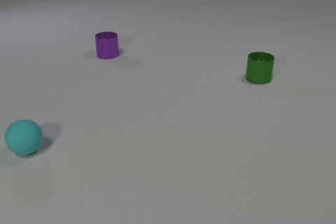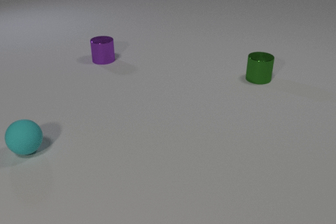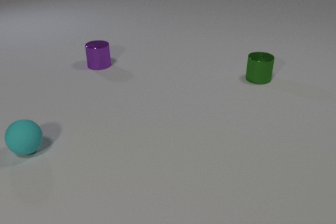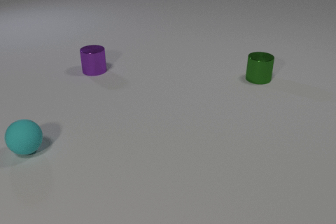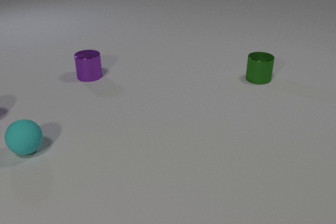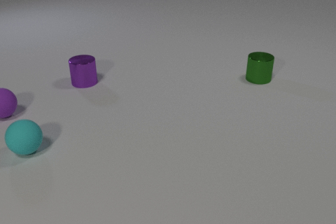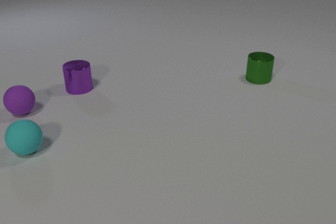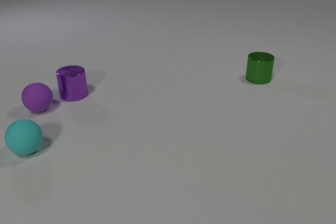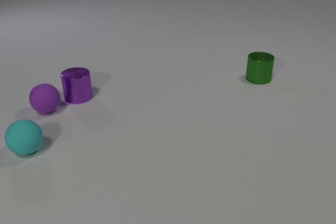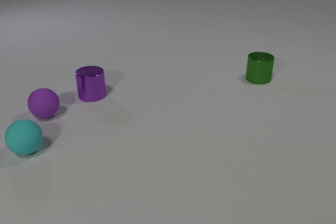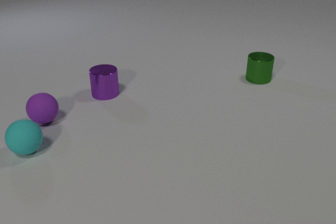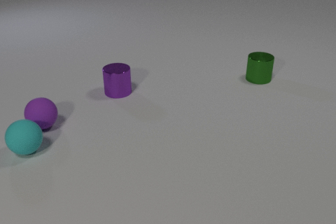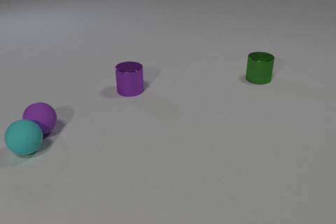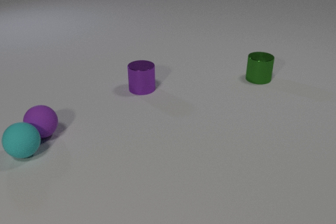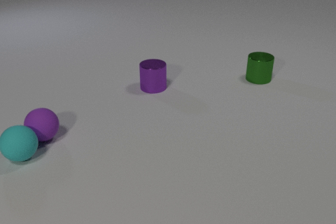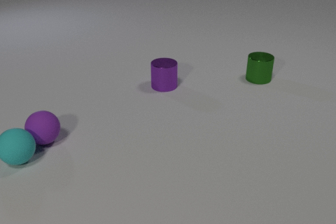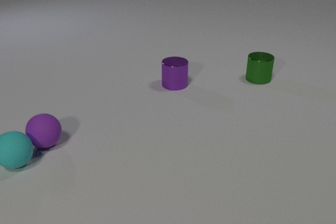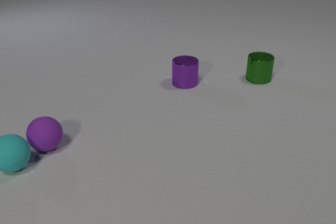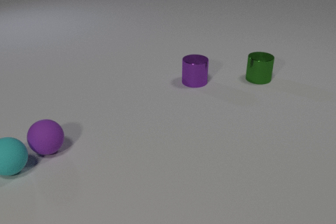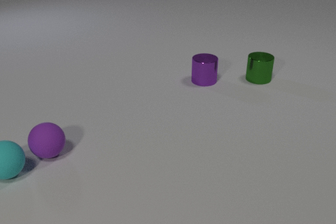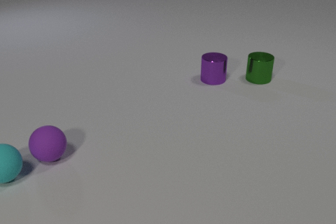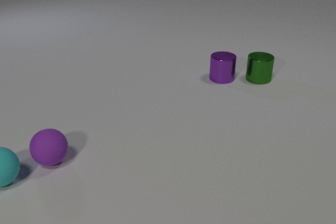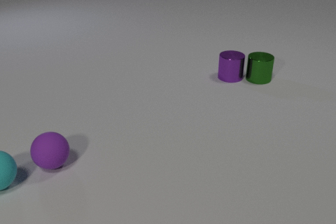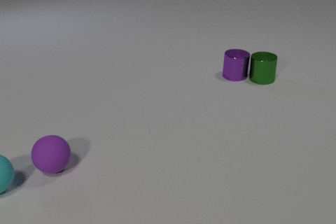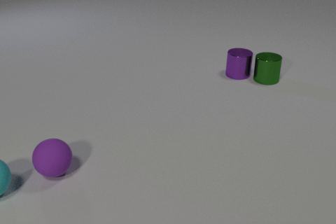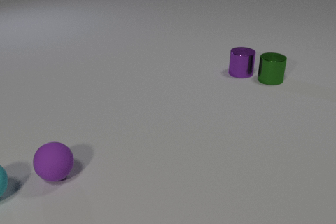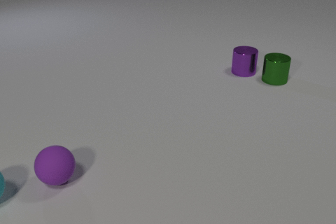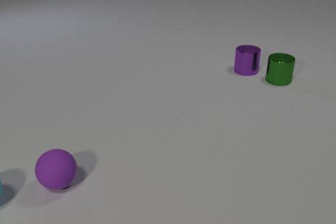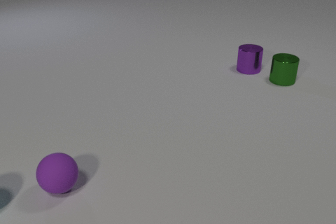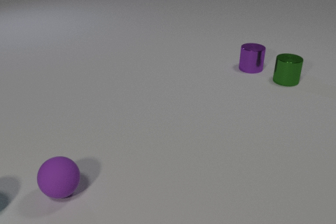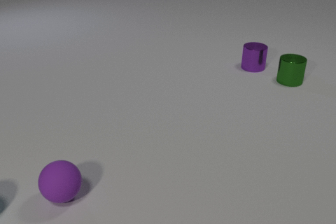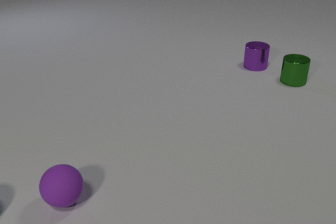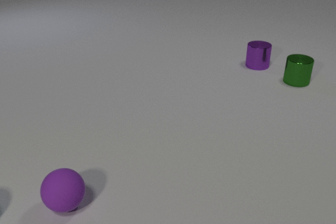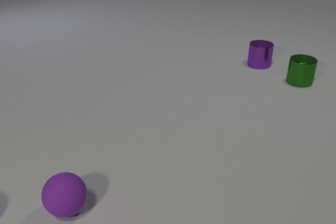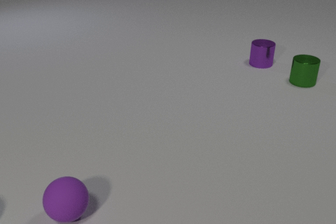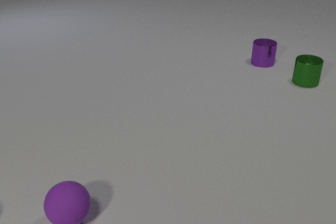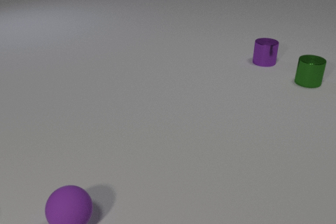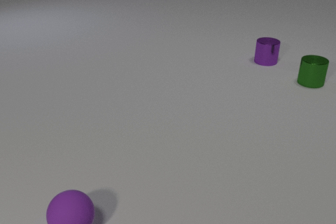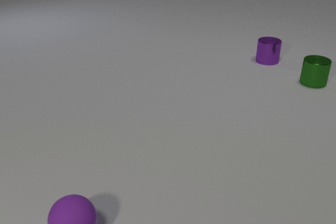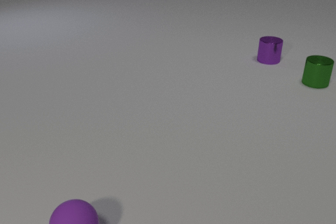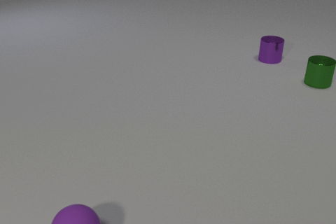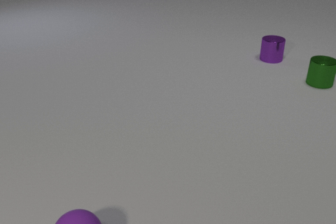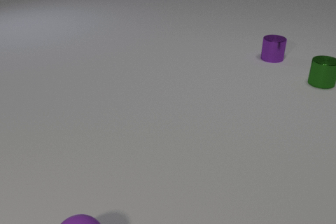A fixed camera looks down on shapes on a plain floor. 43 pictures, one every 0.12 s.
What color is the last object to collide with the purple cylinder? green.
Are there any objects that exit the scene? yes.
How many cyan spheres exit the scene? 1.
0.00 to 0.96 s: The purple rubber sphere comes in at the left edge, rolls to the right. The purple metal cylinder slides toward the camera. The purple rubber sphere and the purple metal cylinder collide.
0.96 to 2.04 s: The purple rubber sphere rolls toward the camera. The purple metal cylinder slides to the right. The cyan rubber sphere rolls toward the camera and to the left. The purple rubber sphere and the cyan rubber sphere collide.
2.04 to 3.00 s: The purple rubber sphere rolls toward the camera. The purple metal cylinder slides to the right and away from the camera. The cyan rubber sphere rolls toward the camera and to the left. The green metal cylinder slides to the right. The purple metal cylinder and the green metal cylinder collide.
3.00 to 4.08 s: The purple rubber sphere rolls toward the camera. The purple metal cylinder slides away from the camera and to the right. The cyan rubber sphere rolls toward the camera and to the left, leaves at the left edge. The green metal cylinder slides to the right.
4.08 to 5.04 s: The purple rubber sphere rolls toward the camera. The purple metal cylinder slides away from the camera and to the right. The green metal cylinder slides to the right.
